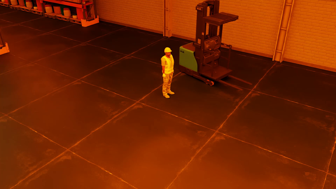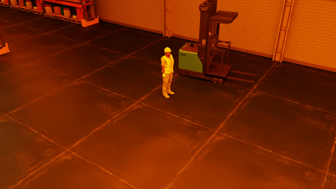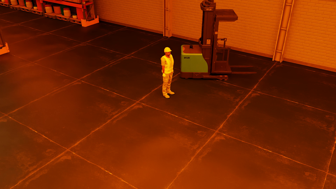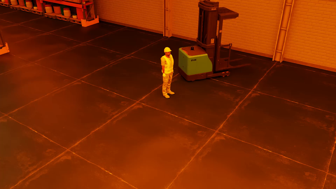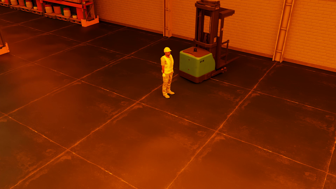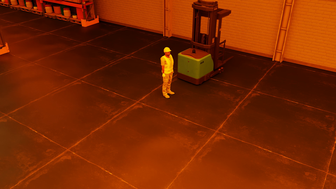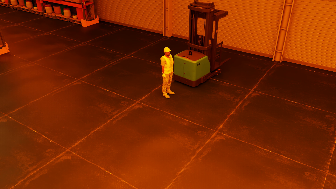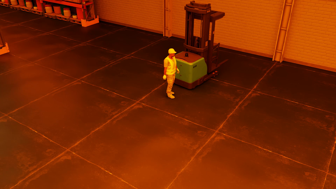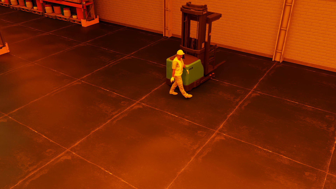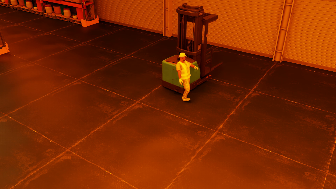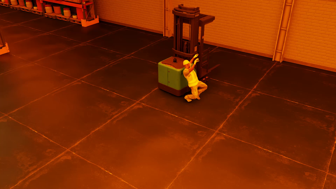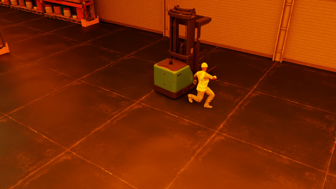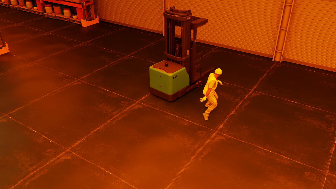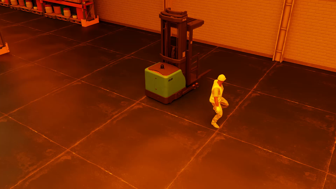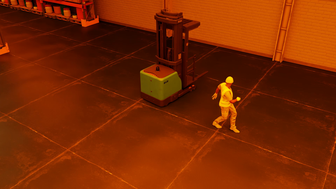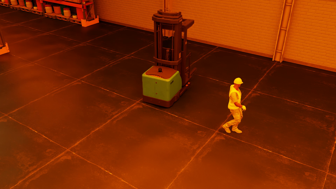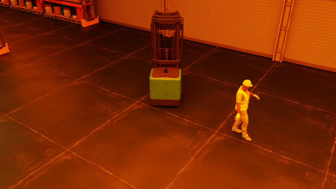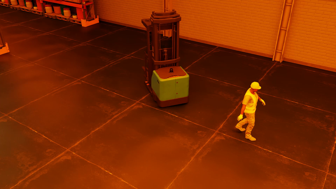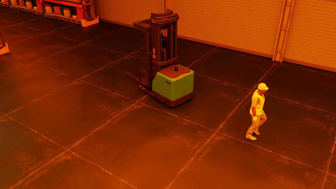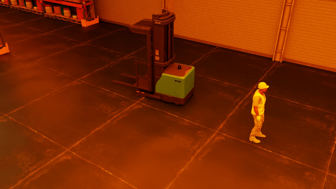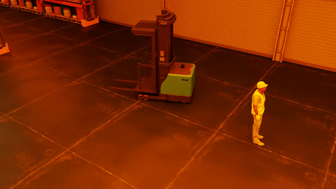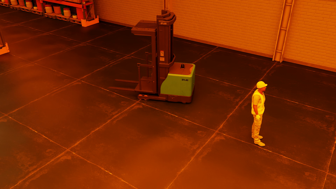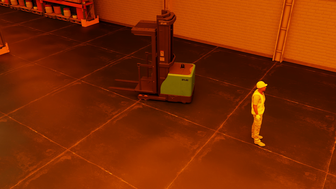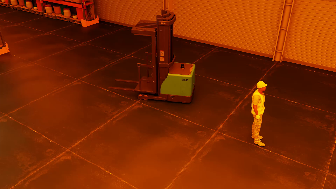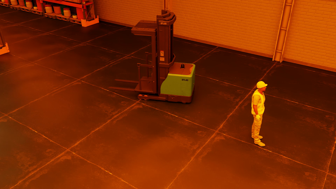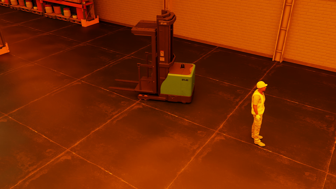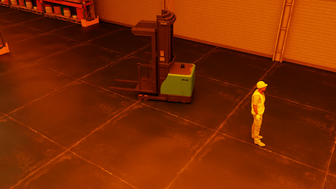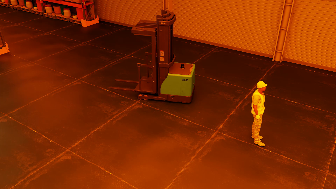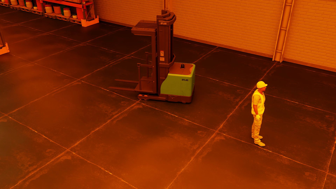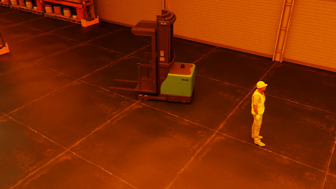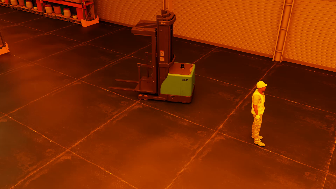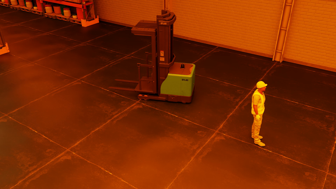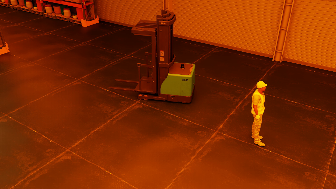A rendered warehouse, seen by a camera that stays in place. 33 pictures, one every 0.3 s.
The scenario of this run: Near miss between a forklift and a person.
